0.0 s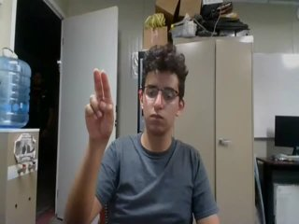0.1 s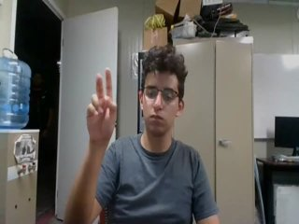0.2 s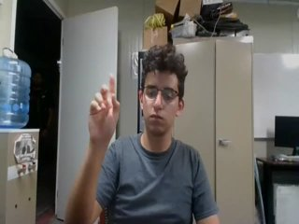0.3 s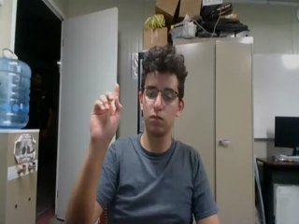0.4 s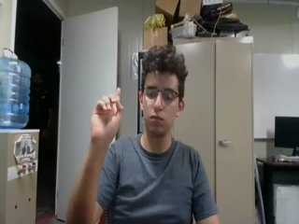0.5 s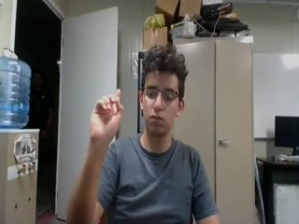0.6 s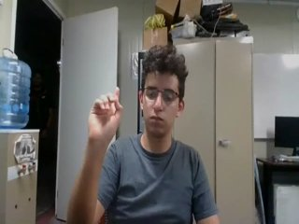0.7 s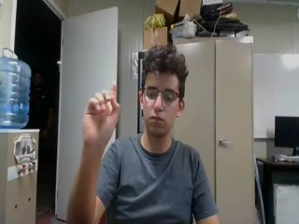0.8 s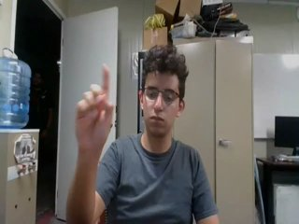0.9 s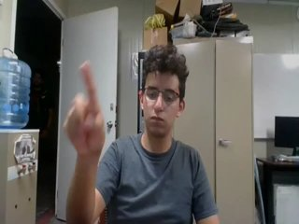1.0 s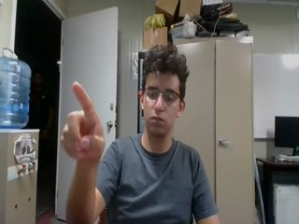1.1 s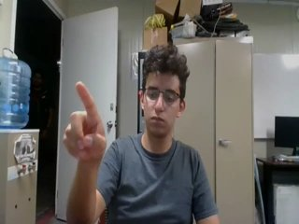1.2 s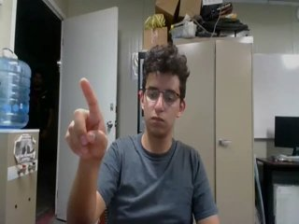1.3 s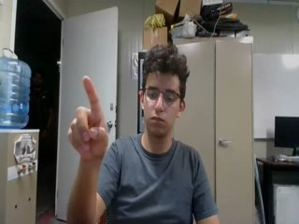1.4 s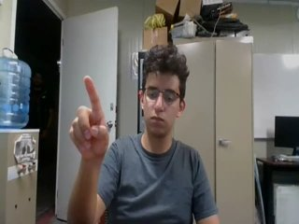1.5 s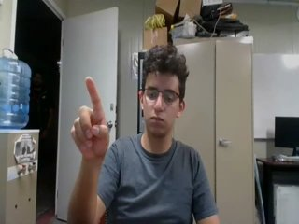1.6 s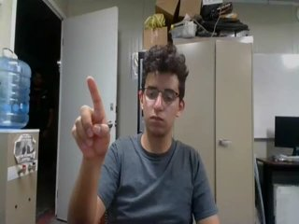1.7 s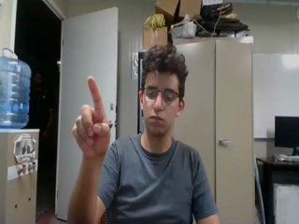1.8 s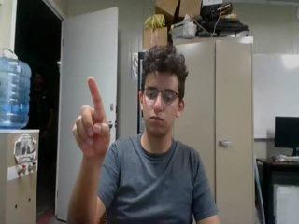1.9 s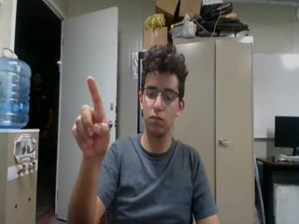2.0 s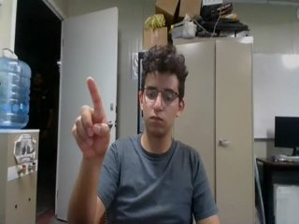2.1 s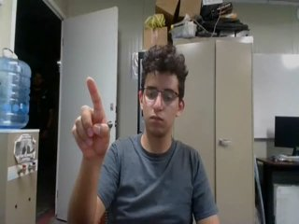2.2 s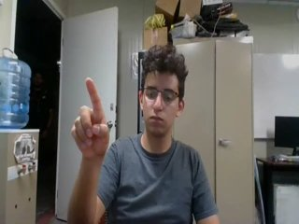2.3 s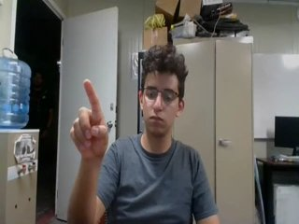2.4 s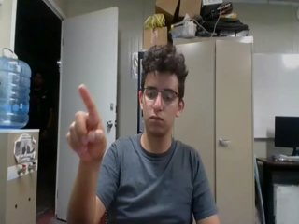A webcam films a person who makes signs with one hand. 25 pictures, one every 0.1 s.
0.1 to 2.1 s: Click with one finger.
